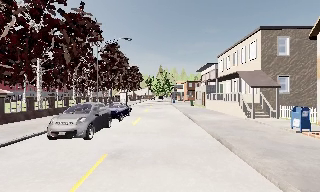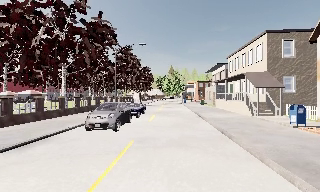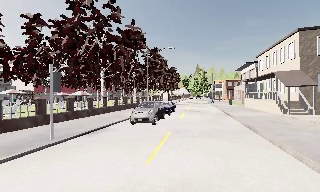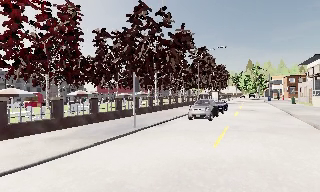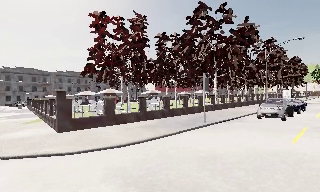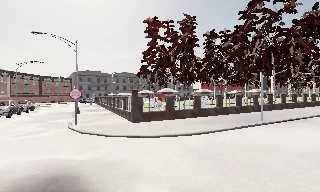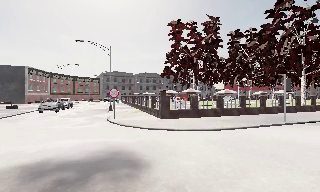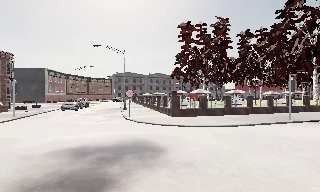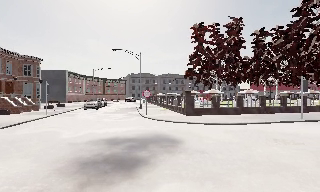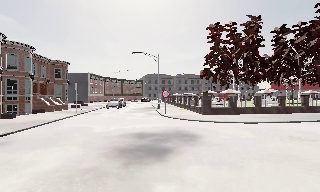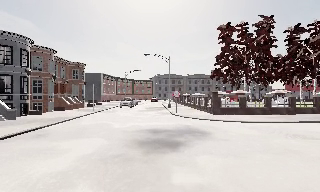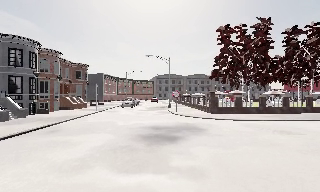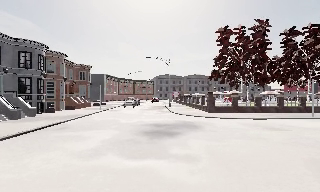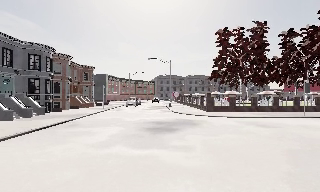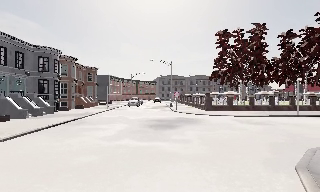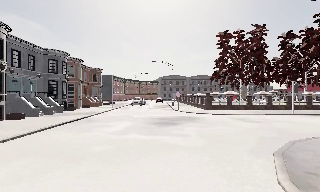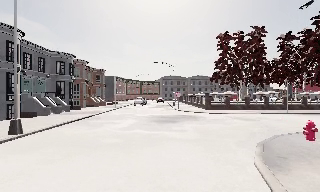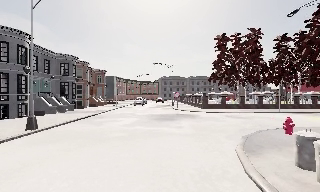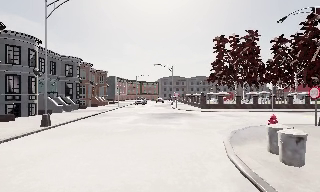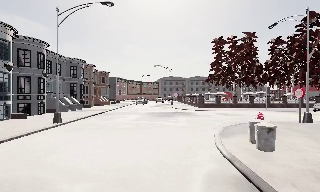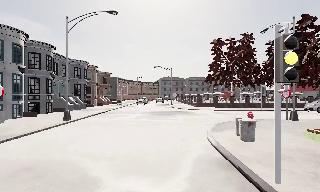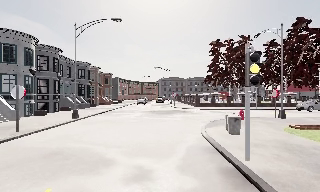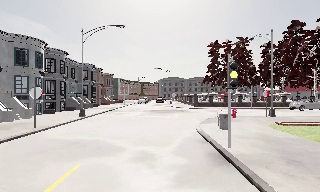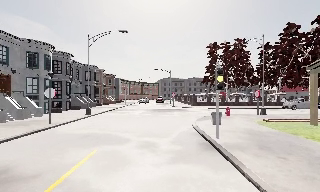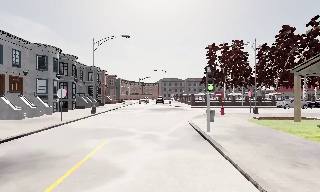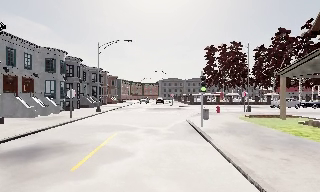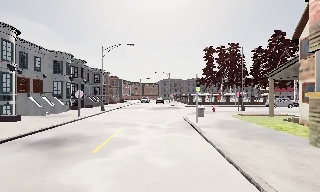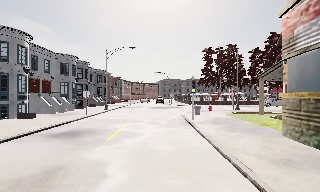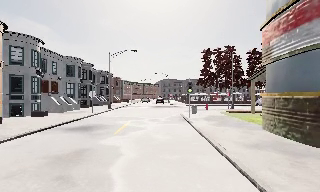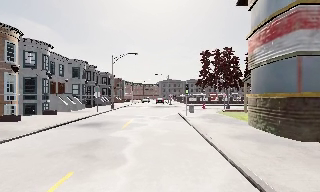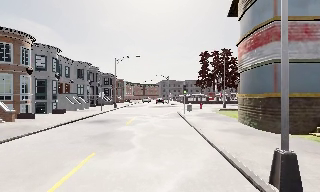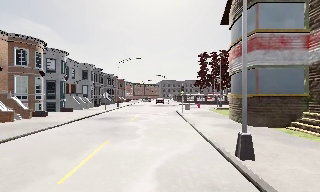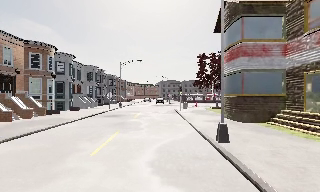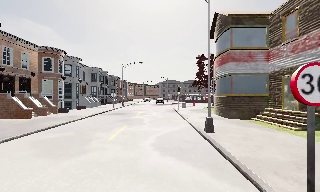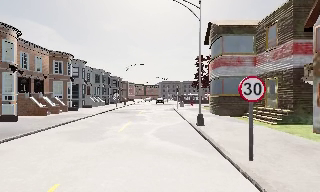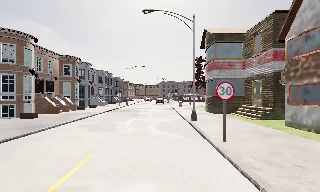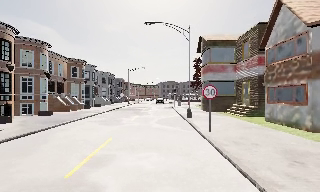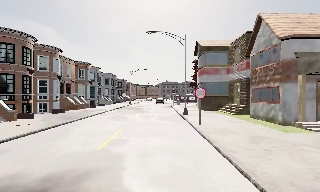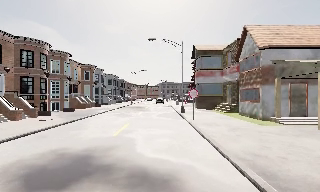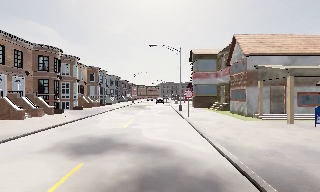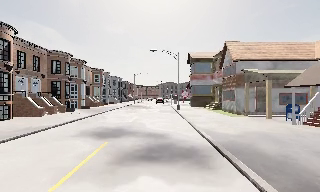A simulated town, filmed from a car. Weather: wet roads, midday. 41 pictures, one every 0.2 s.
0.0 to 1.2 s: The scene slides to the right, as the camera pans about 70 degrees to its left. It travels backward and to its left, about 9 m.
1.2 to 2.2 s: The camera pans to its left, which is counterclockwise from overhead, by about 15 degrees. It travels backward, about 5 m, so what stands in front gets smaller.
2.2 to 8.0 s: The camera travels backward, about 40 m, so what stands in front gets smaller. It gains speed.
The film runs backward here.
